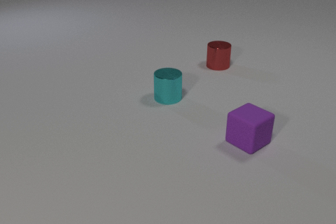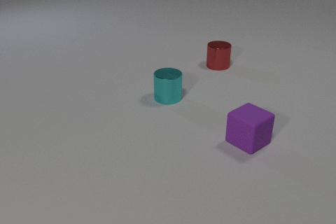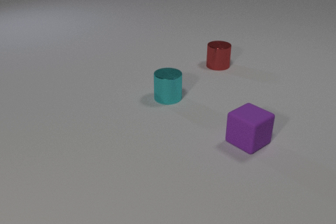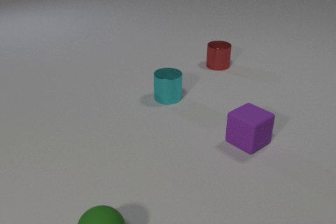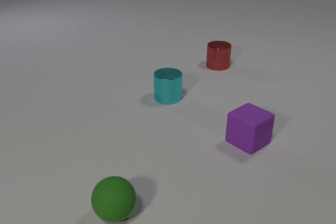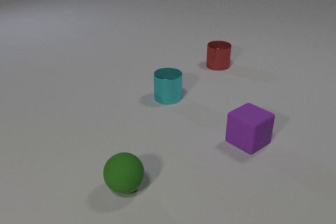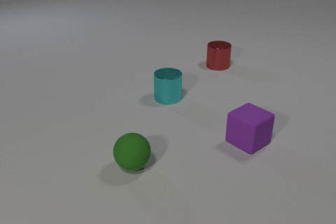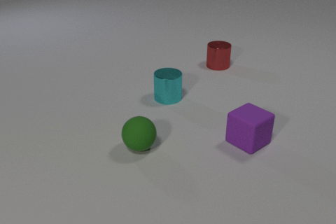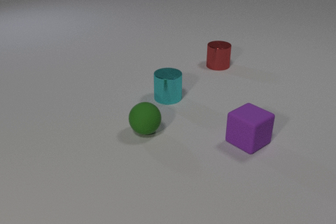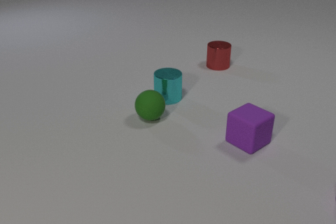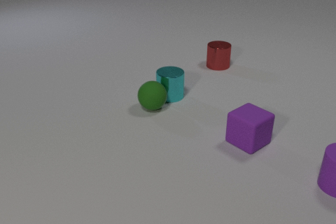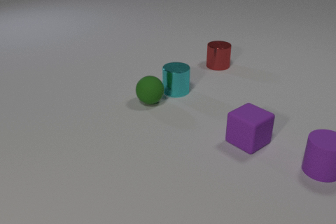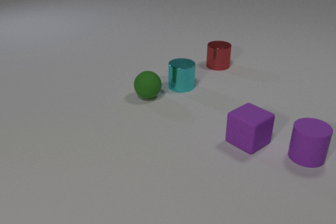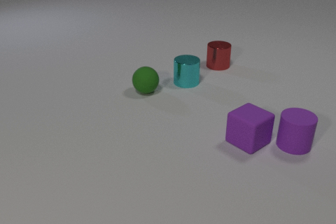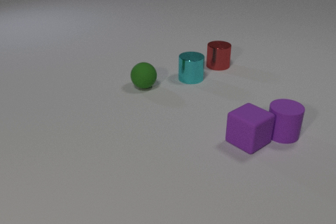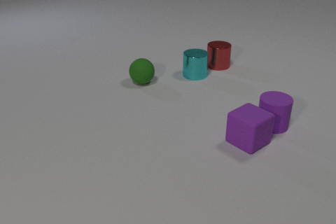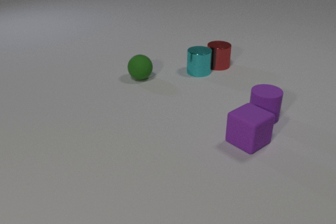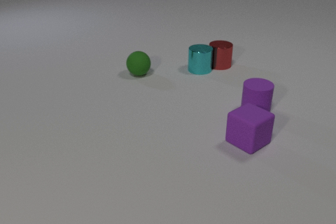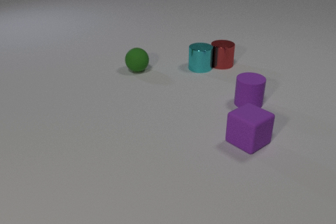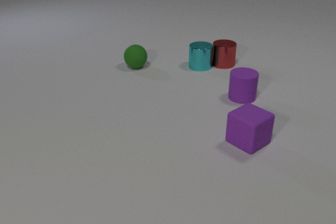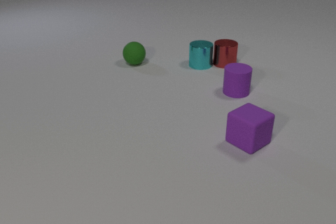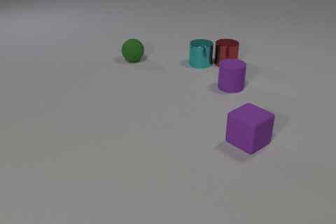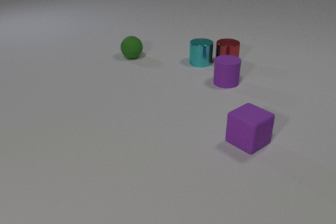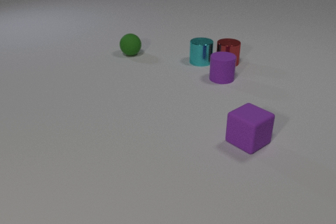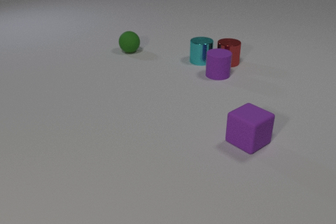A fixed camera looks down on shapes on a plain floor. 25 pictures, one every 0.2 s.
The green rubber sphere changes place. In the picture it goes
away from the camera.
The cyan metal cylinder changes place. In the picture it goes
away from the camera.
0.0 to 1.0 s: The green rubber sphere comes in at the bottom edge, rolls away from the camera.
1.0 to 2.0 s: The green rubber sphere rolls away from the camera. The purple rubber cylinder comes in at the right edge, slides to the left and away from the camera. The green rubber sphere and the cyan metal cylinder collide.
2.0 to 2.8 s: The green rubber sphere rolls away from the camera. The cyan metal cylinder slides away from the camera and to the right. The purple rubber cylinder slides away from the camera and to the left.
2.8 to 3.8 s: The green rubber sphere rolls away from the camera. The cyan metal cylinder slides away from the camera. The red metal cylinder slides to the right and away from the camera. The purple rubber cylinder slides away from the camera and to the left. The cyan metal cylinder and the red metal cylinder collide.
3.8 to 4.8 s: The green rubber sphere rolls away from the camera. The cyan metal cylinder slides away from the camera. The red metal cylinder moves, and ends about where it began. The purple rubber cylinder slides away from the camera and to the left.
What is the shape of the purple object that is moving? cylinder.
How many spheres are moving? 1.
How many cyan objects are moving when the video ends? 1.
